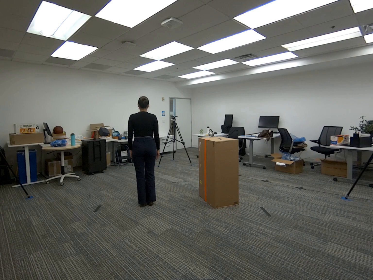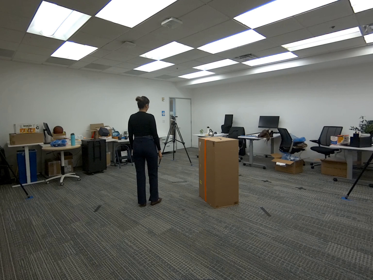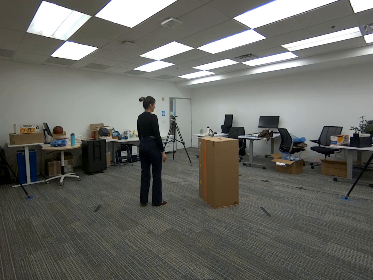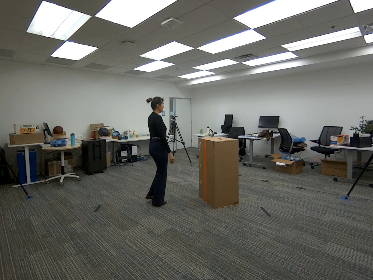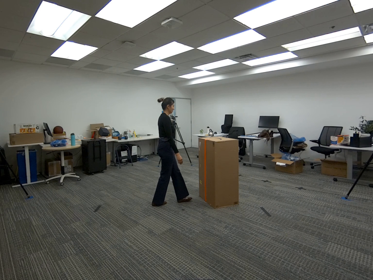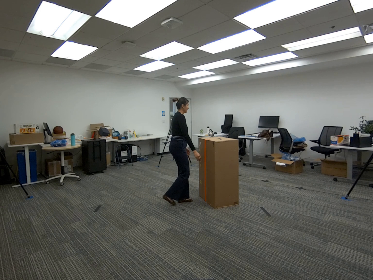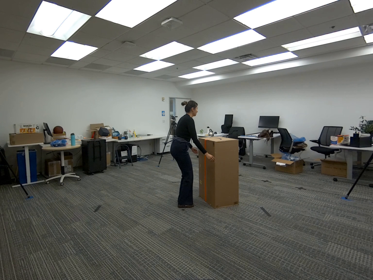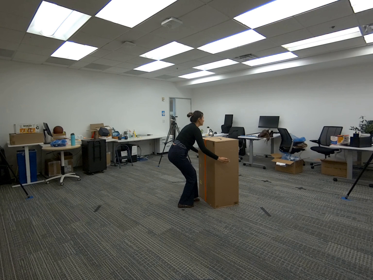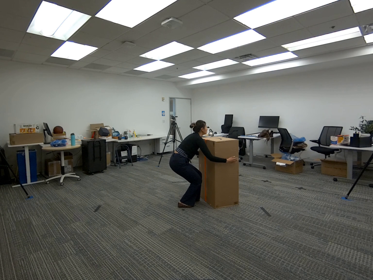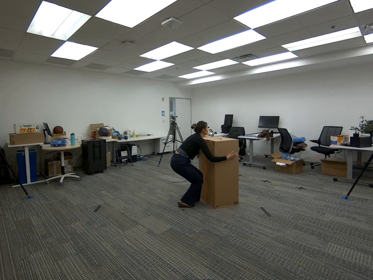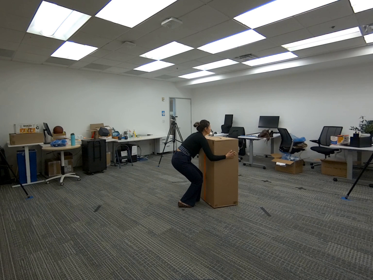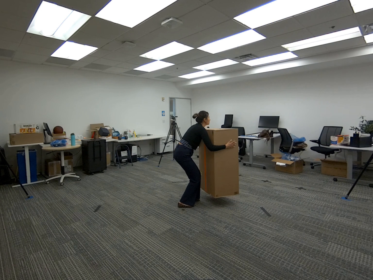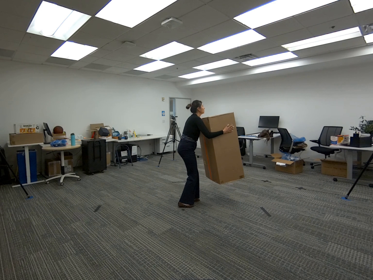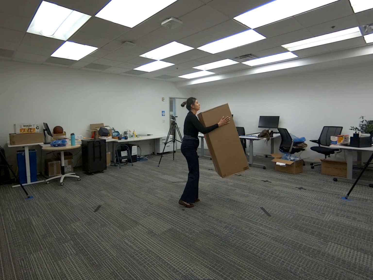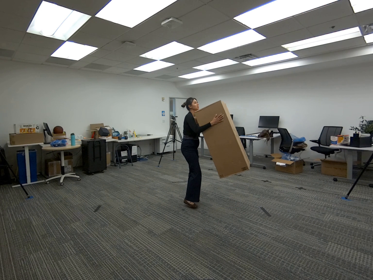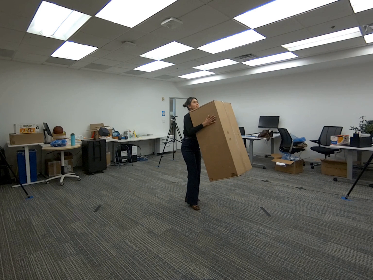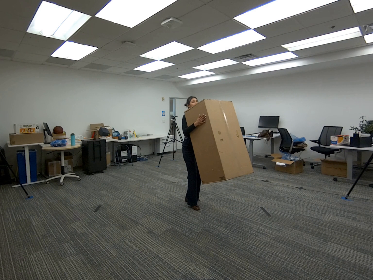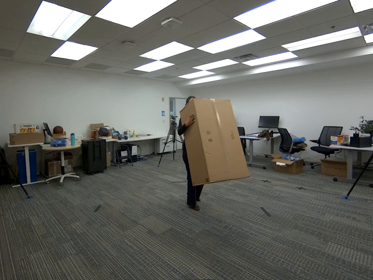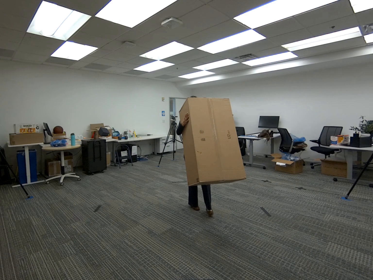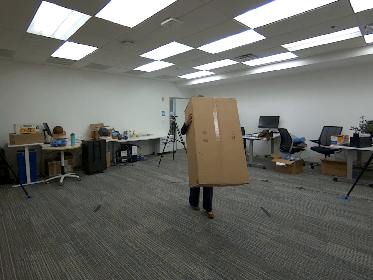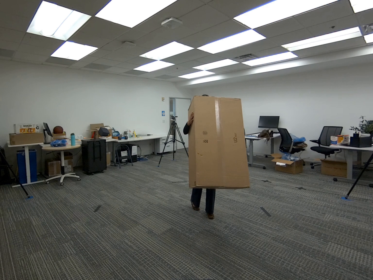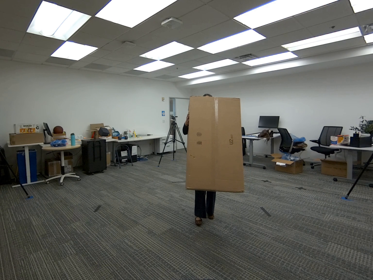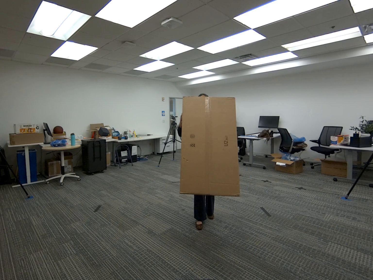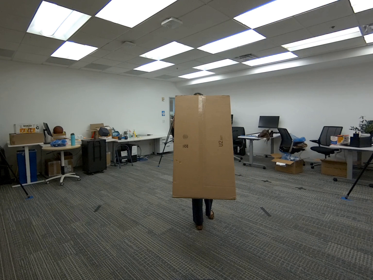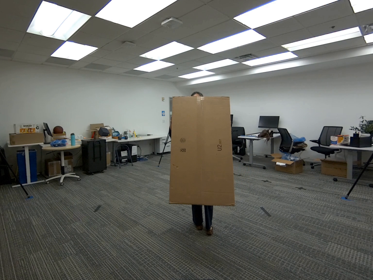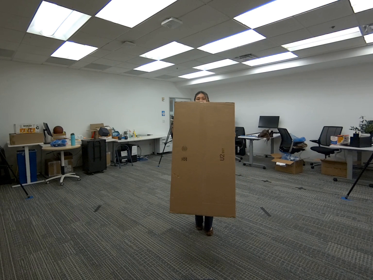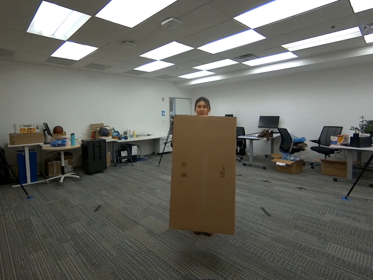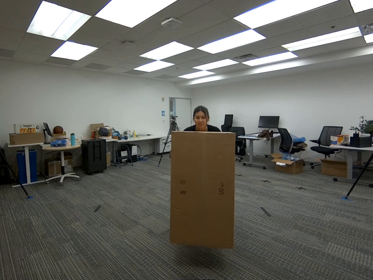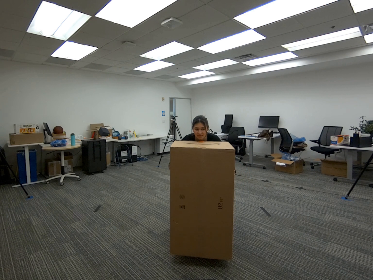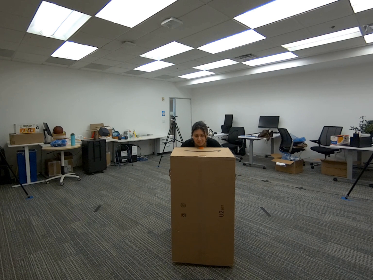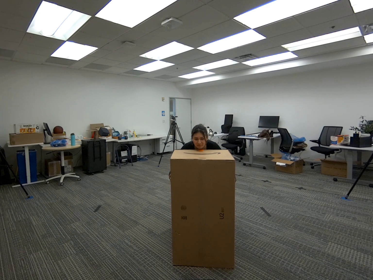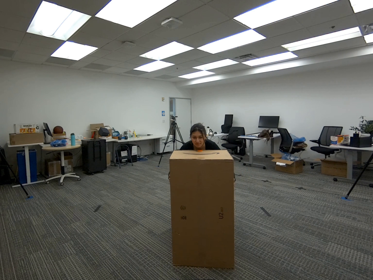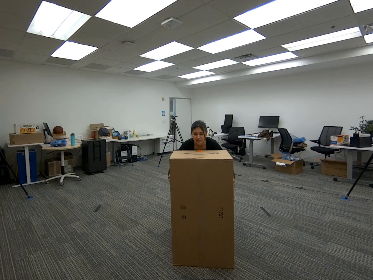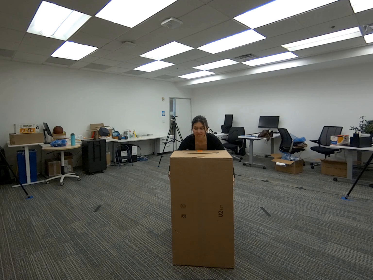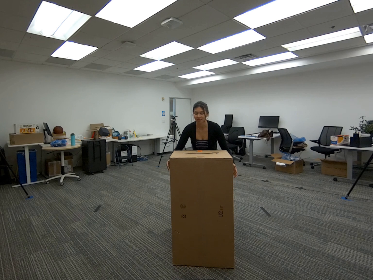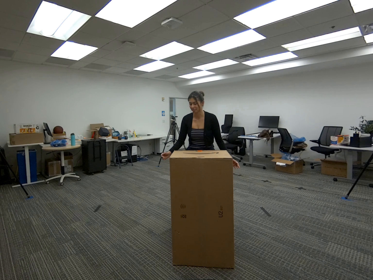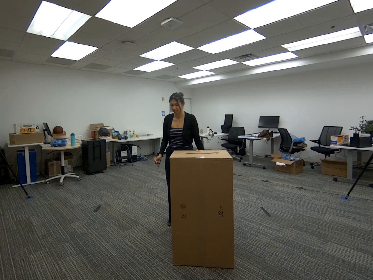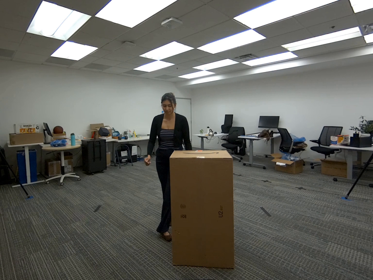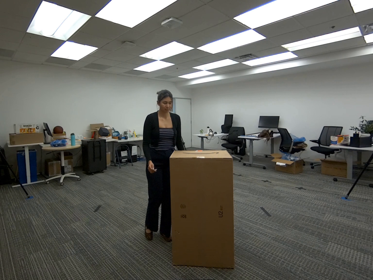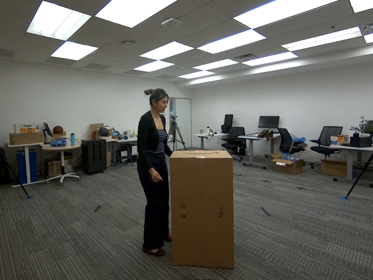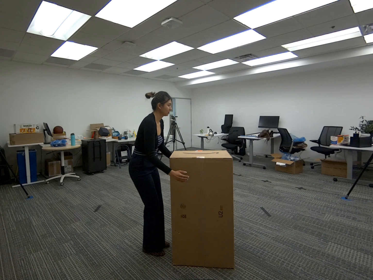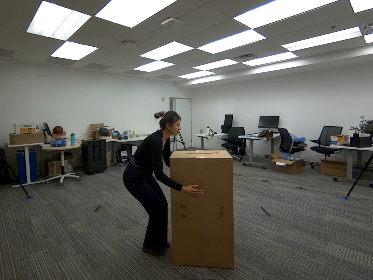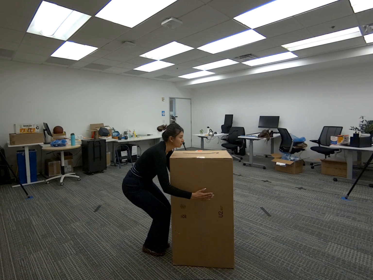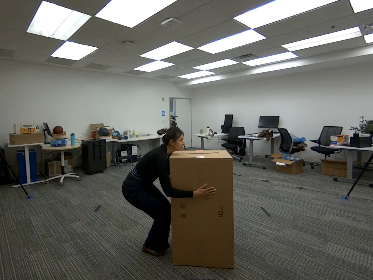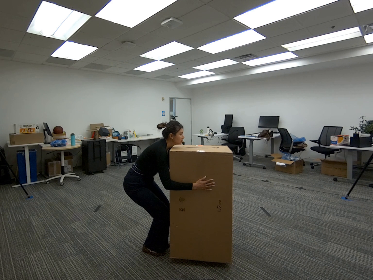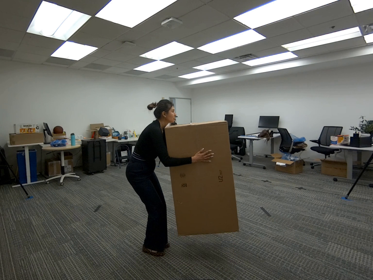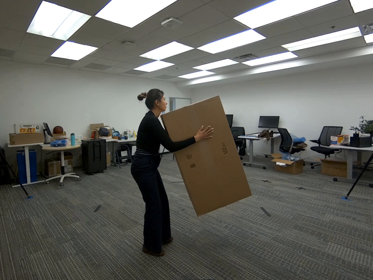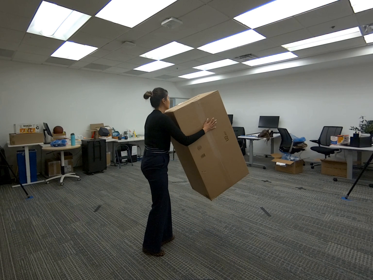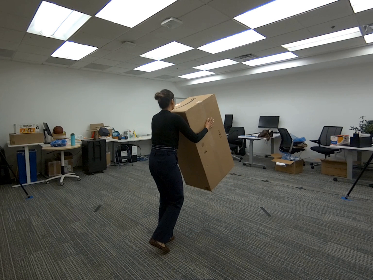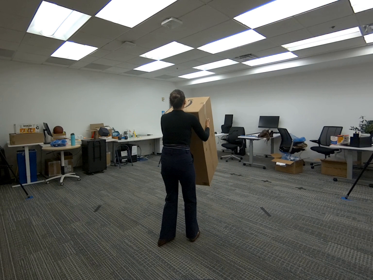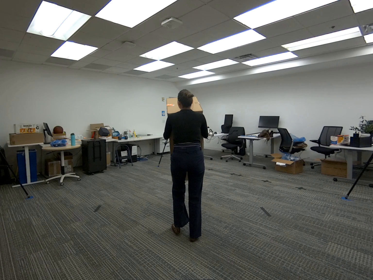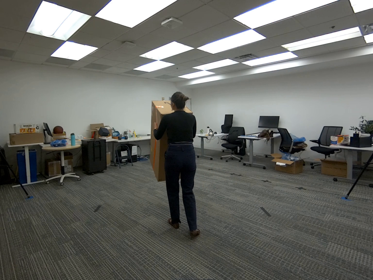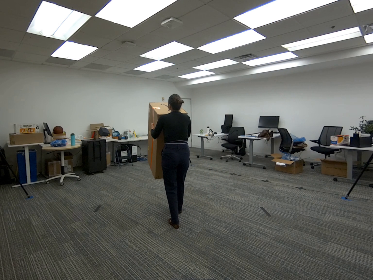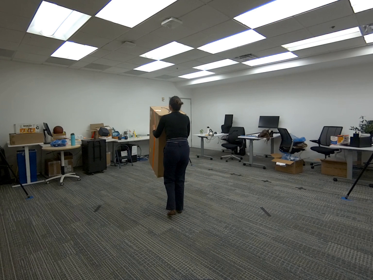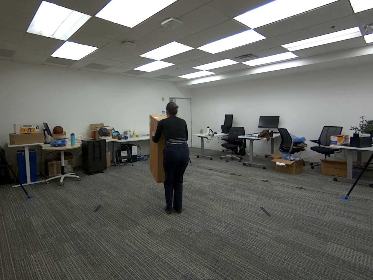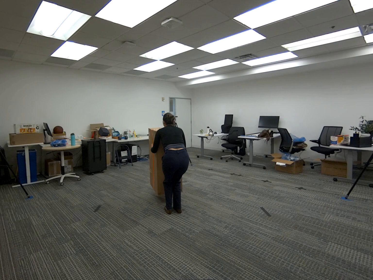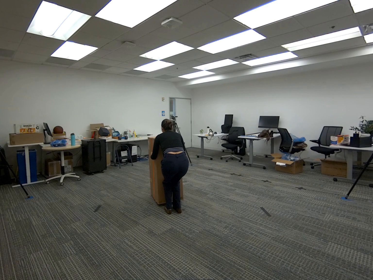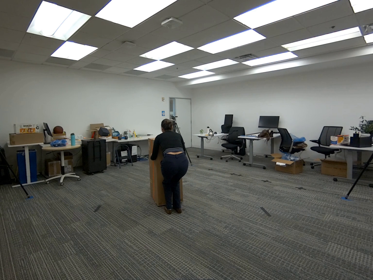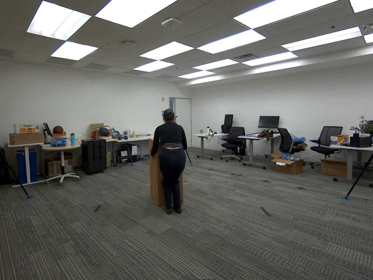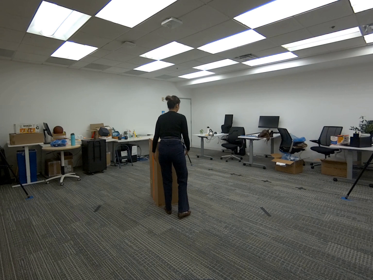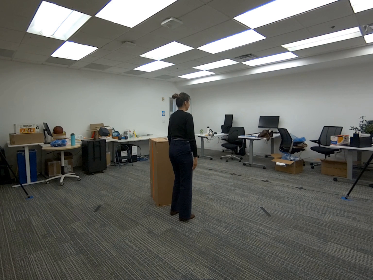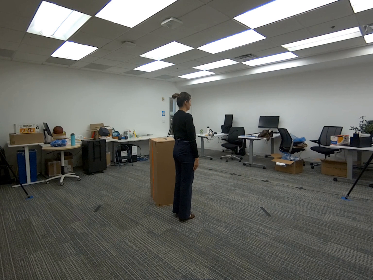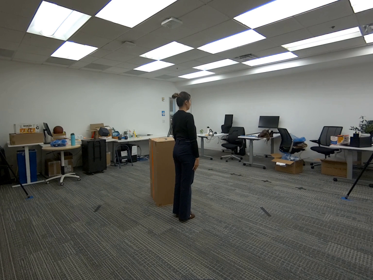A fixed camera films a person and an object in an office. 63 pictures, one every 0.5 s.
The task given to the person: Walk to the giant cardboard box positioned vertially on the ground, pick it up with both hands, hold it and walk to the other side and place it on the ground. Then grab and lift the box again, hold it and walk to the other side and place it back on the ground.
